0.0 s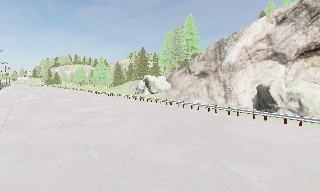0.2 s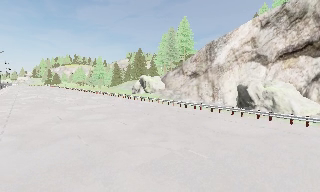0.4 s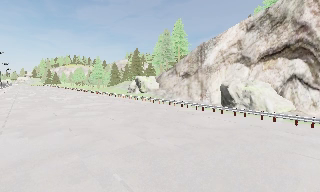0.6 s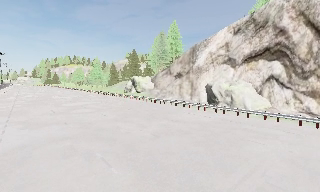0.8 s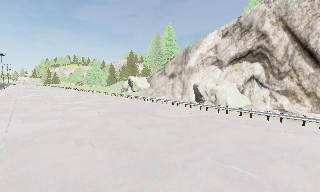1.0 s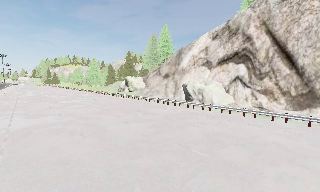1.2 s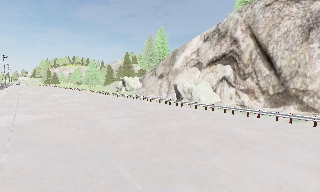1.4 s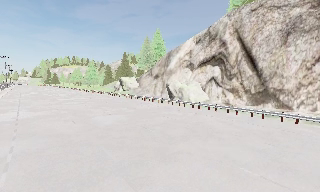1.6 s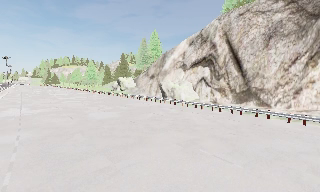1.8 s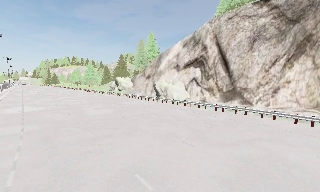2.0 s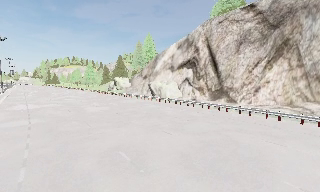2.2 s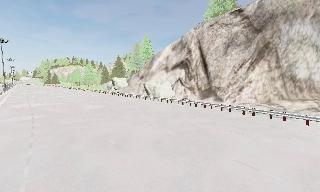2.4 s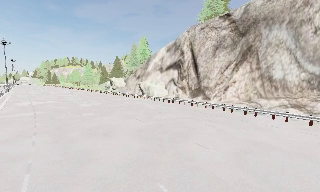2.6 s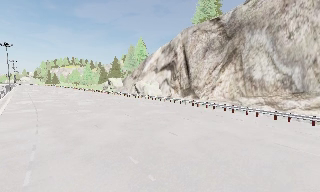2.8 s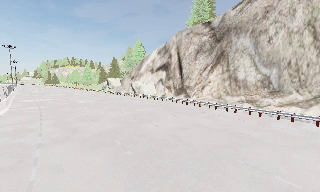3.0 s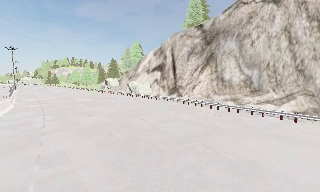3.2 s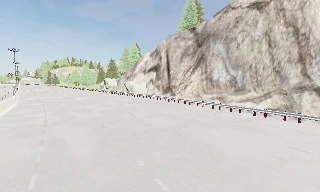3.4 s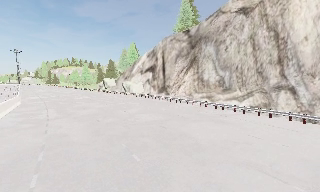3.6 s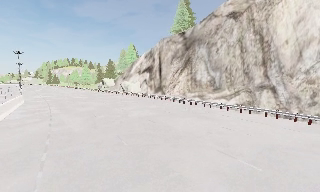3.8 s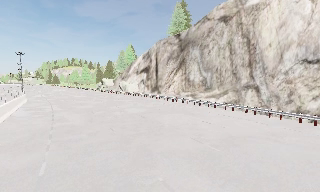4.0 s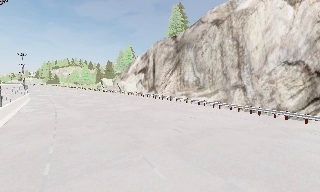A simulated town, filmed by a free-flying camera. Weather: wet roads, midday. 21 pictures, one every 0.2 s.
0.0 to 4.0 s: The camera travels backward and to its right, about 40 m, so what stands in front gets smaller.
The film runs backward here.
